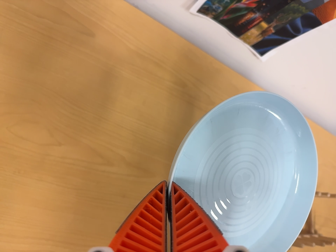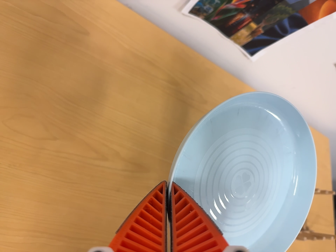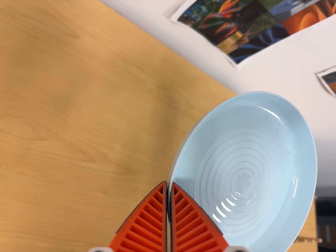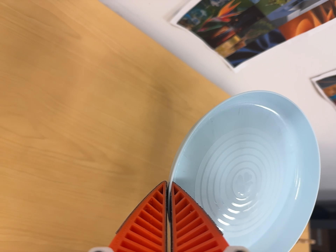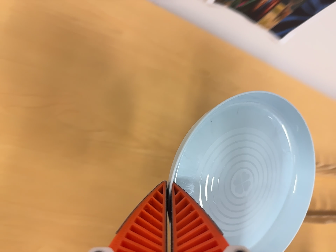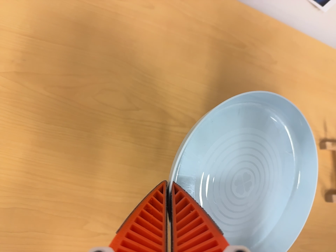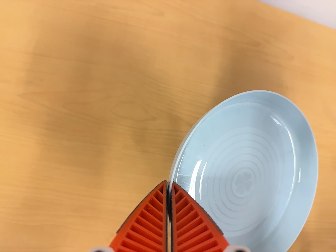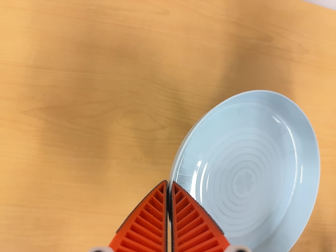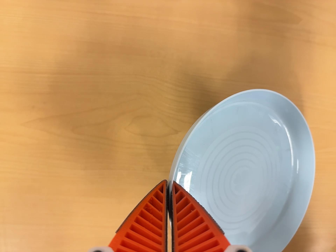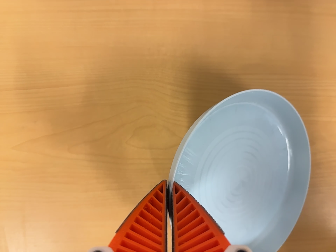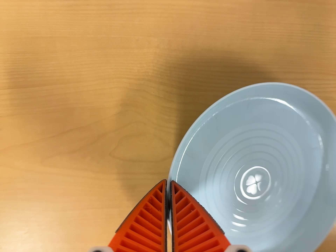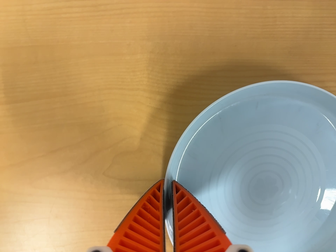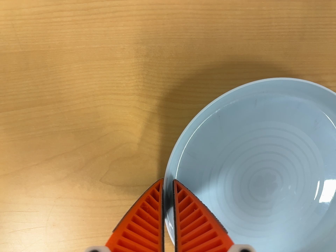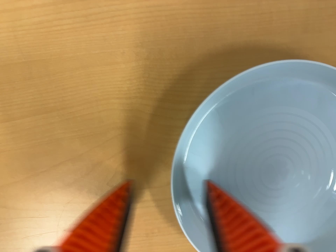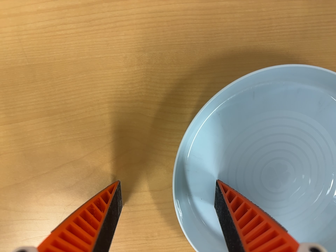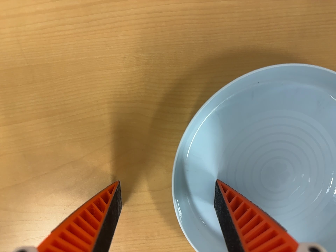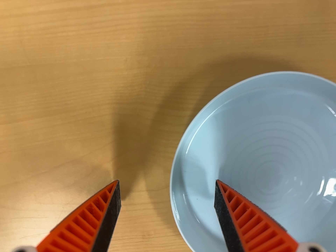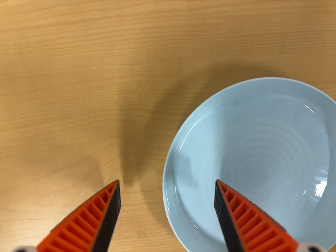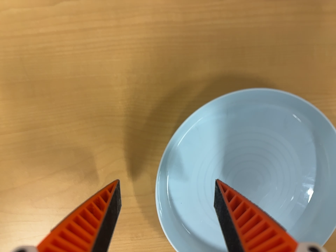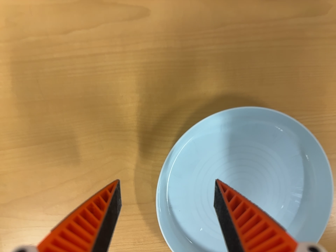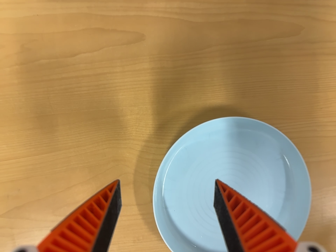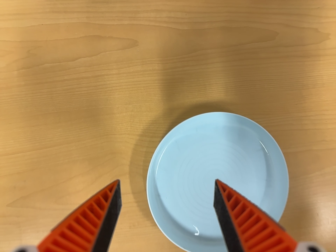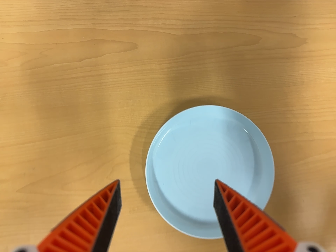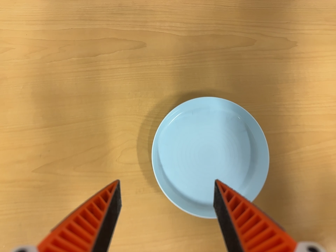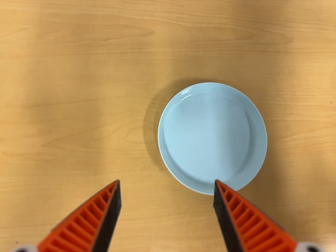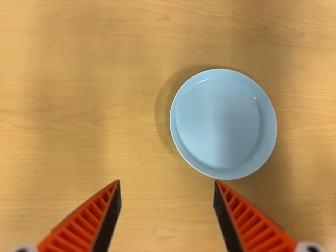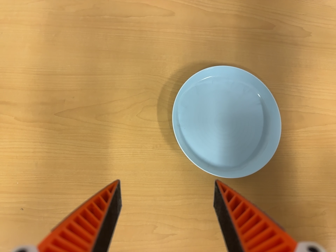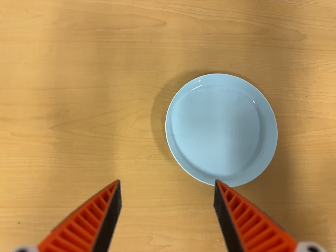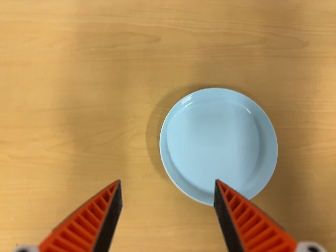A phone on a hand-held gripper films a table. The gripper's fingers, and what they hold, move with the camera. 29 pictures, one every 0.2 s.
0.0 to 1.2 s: The camera pans to its left by about 15 degrees. It rolls about its line of sight by about 10 degrees, and the scene rotates counterclockwise.
1.2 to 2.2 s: The camera pans to its left by about 15 degrees. It travels toward the top of its view and forward, about 26 cm. Its aim tips toward the bottom of its view by about 25 degrees. It rolls about its line of sight by about 10 degrees, and the scene rotates counterclockwise.
2.2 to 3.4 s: The camera shifts only a little, or ends up much as it began.
3.4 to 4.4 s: The camera travels backward, about 14 cm, so what stands in front gets smaller. Its aim tips toward the top of its view by about 10 degrees.
4.4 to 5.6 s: The camera travels toward the bottom of its view and backward, about 10 cm. Its aim tips toward the top of its view by about 10 degrees.
The film runs backward here.
